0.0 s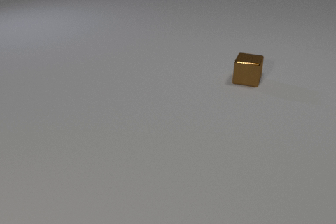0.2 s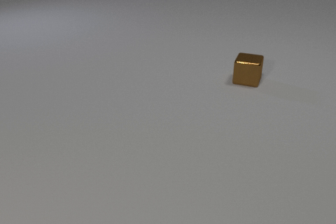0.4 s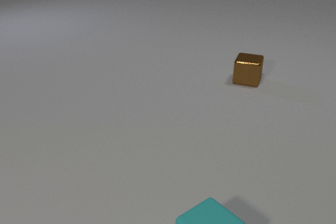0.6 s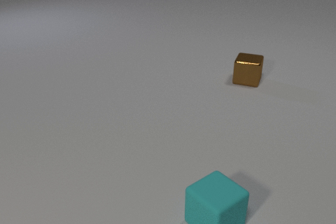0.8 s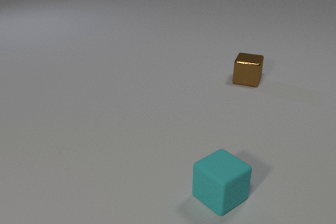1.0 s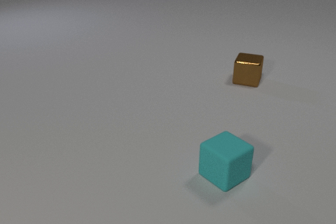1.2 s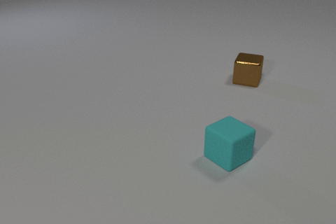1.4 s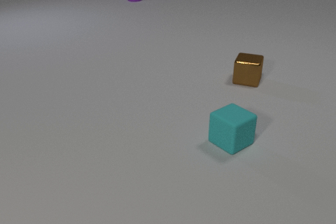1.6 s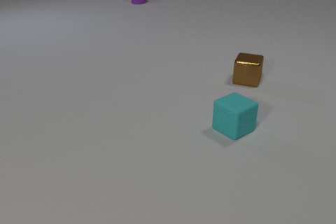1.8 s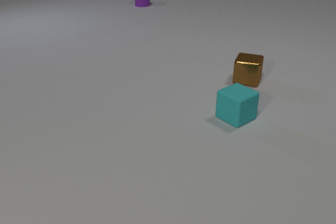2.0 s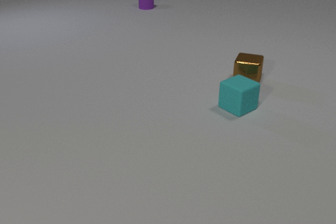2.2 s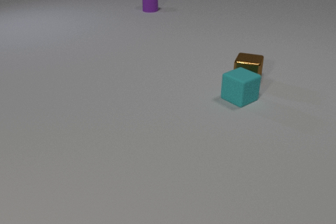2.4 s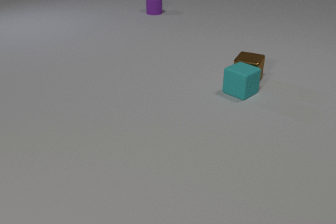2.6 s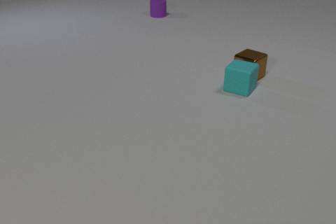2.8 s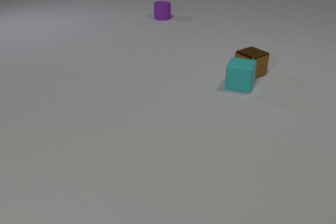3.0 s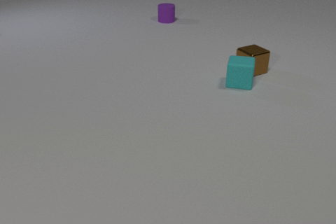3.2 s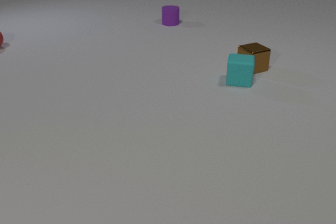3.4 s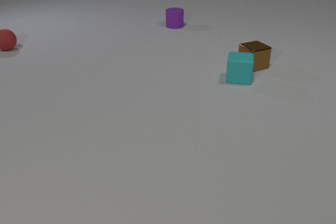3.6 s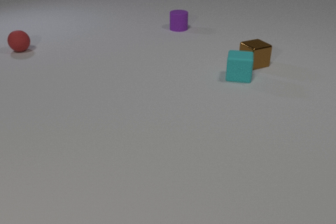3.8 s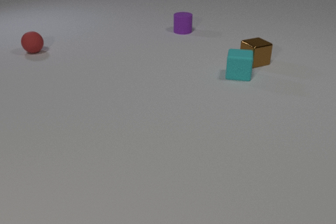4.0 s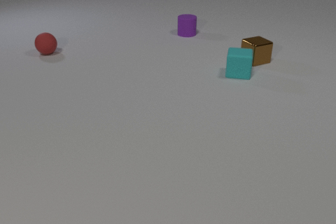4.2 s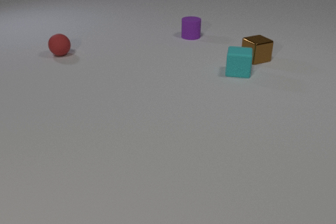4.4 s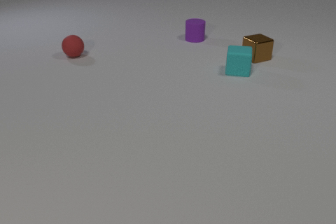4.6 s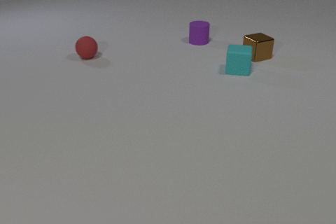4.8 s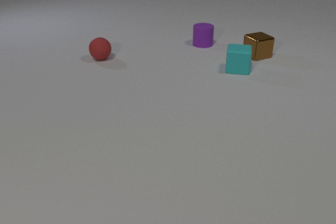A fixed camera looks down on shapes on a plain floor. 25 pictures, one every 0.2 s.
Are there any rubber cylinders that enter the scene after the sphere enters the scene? no.
How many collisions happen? 1.
What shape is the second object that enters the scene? cylinder.
0.0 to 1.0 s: The cyan rubber cube comes in at the bottom edge, slides away from the camera.
1.0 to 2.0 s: The cyan rubber cube slides away from the camera. The purple rubber cylinder comes in at the top edge, slides toward the camera.
2.0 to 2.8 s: The cyan rubber cube slides away from the camera, spins counterclockwise seen from above by about 30 degrees, its near face sliding to the right. The brown metal cube slides away from the camera, spins clockwise seen from above by about 30 degrees, its near face sliding to the left. The purple rubber cylinder slides toward the camera and to the right. The cyan rubber cube and the brown metal cube collide.
2.8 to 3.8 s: The cyan rubber cube slides away from the camera. The brown metal cube slides away from the camera. The purple rubber cylinder slides toward the camera and to the right. The red rubber sphere comes in at the left edge, rolls to the right and toward the camera.
3.8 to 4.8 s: The cyan rubber cube slides away from the camera. The brown metal cube slides away from the camera. The purple rubber cylinder slides toward the camera and to the right. The red rubber sphere rolls to the right and toward the camera.
